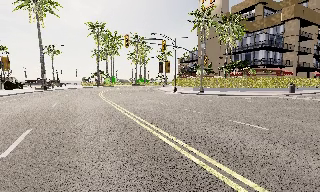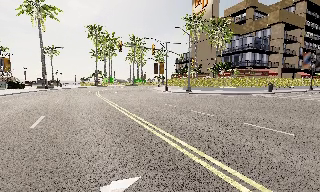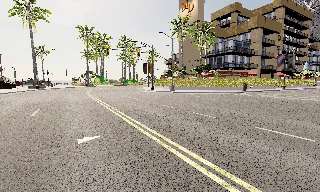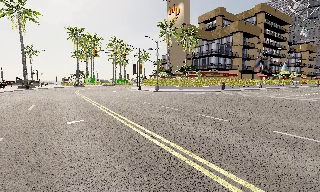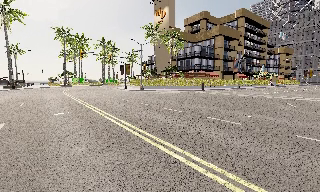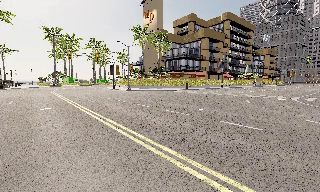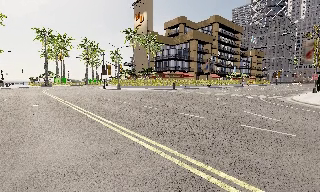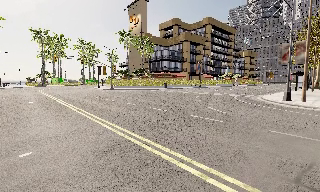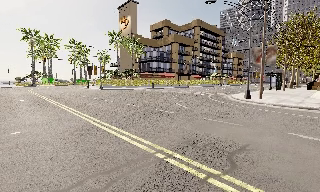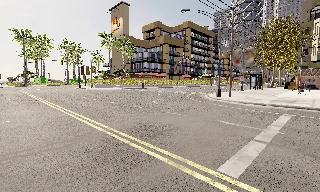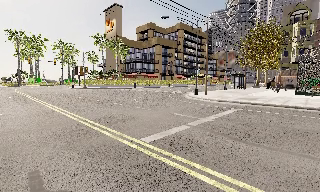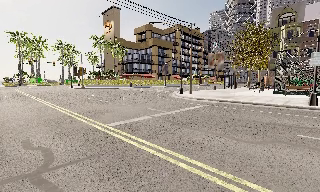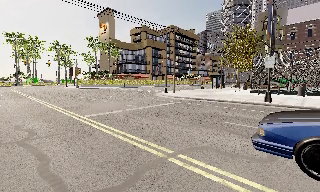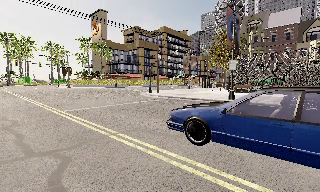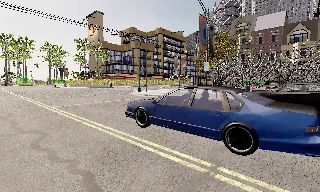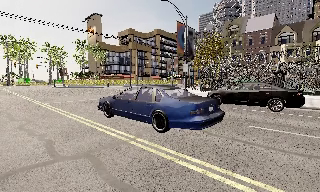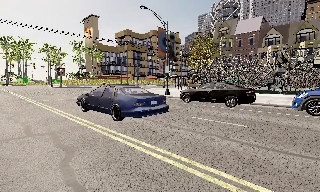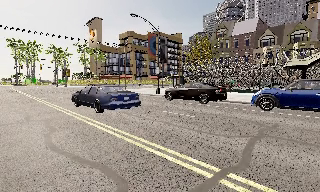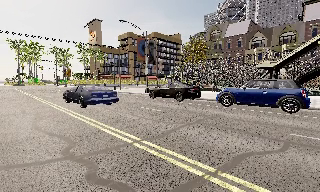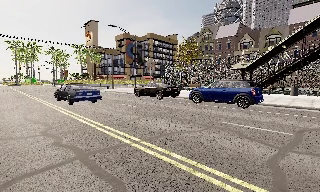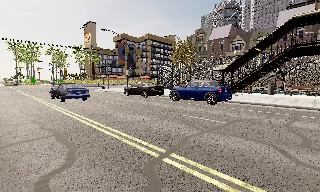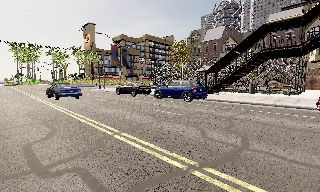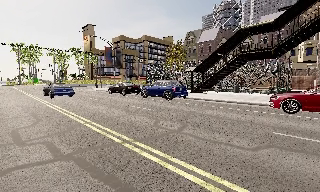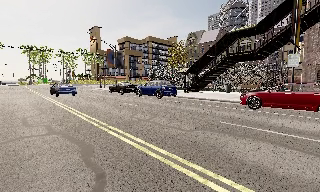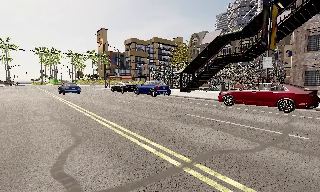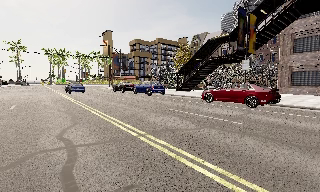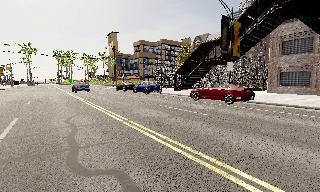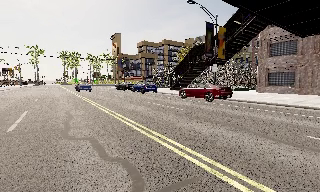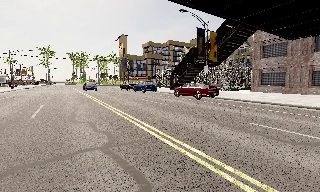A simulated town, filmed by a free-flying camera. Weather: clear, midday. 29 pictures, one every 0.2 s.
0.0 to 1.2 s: The camera pans to its right, which is clockwise from overhead, by about 15 degrees. It travels backward and to its right, about 13 m, so what stands in front gets smaller.
1.2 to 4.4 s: The camera travels to its right and backward, about 35 m, so close, fixed things drift to the left.
4.4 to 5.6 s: The camera pans to its left, which is counterclockwise from overhead, by about 15 degrees. It travels backward and to its right, about 12 m, so what stands in front gets smaller.
The film runs forward here.
